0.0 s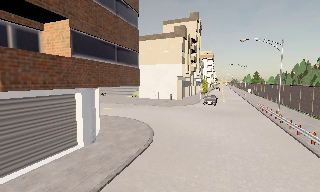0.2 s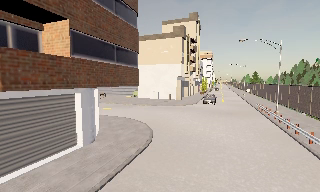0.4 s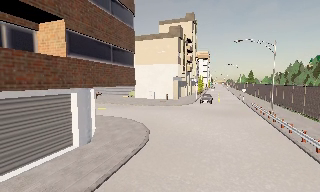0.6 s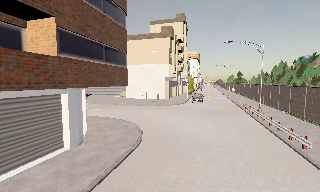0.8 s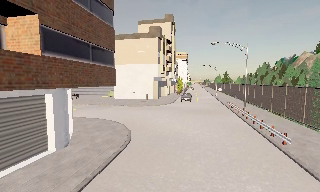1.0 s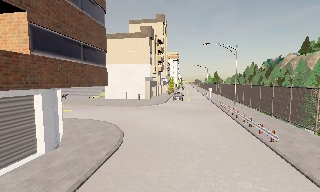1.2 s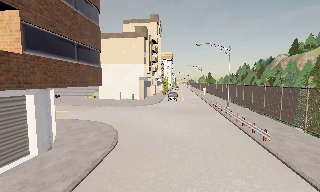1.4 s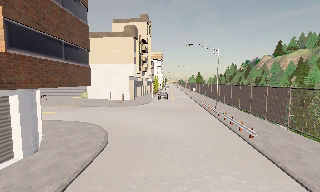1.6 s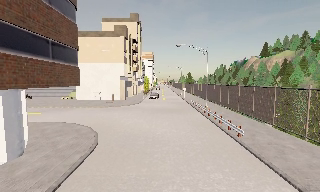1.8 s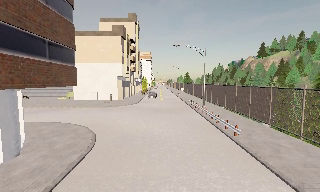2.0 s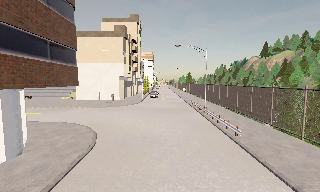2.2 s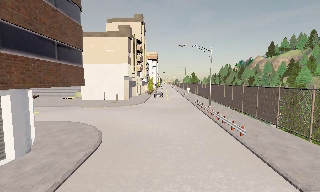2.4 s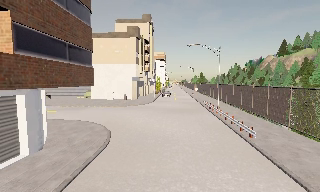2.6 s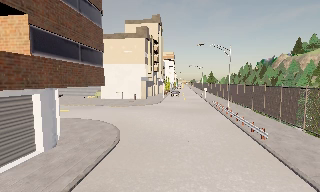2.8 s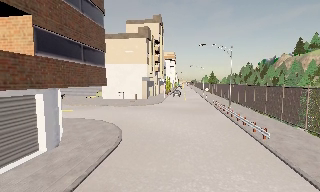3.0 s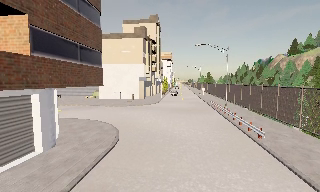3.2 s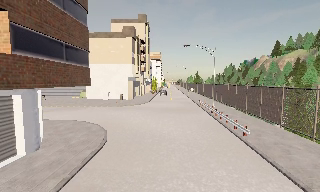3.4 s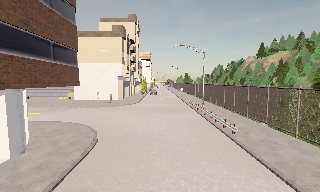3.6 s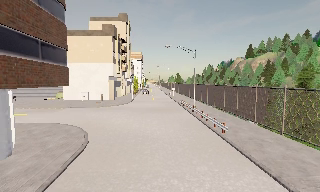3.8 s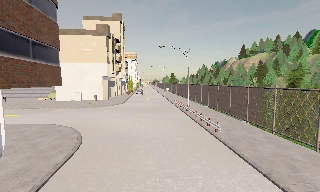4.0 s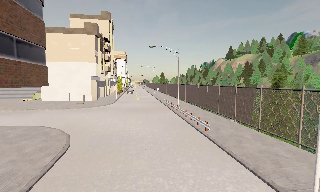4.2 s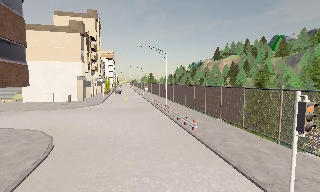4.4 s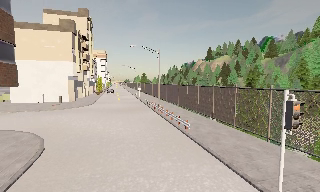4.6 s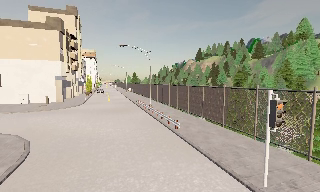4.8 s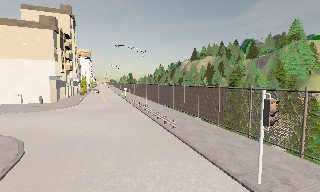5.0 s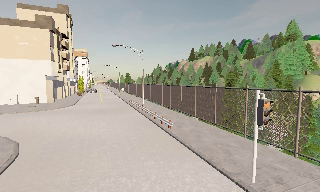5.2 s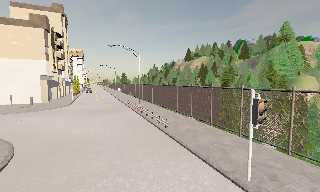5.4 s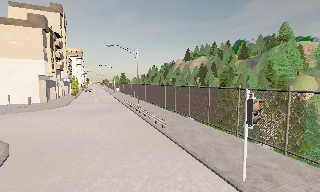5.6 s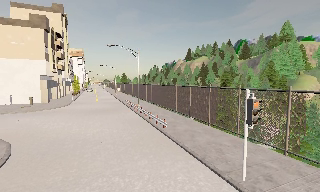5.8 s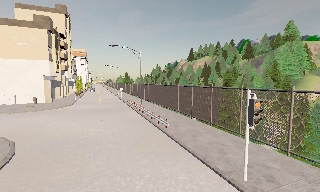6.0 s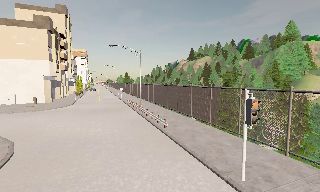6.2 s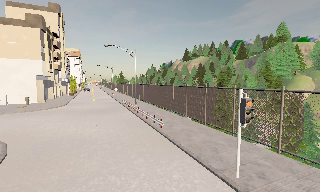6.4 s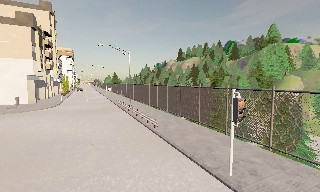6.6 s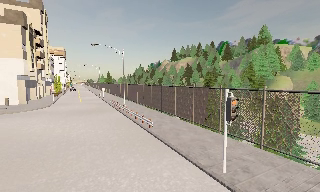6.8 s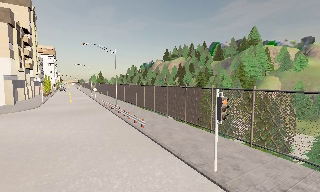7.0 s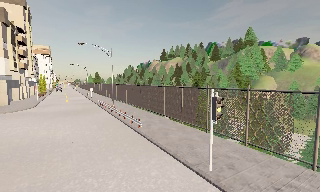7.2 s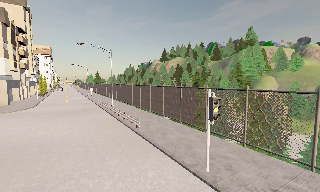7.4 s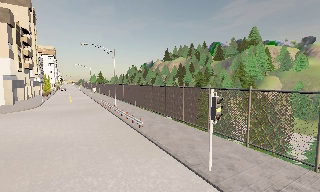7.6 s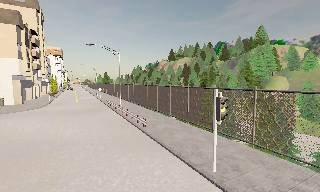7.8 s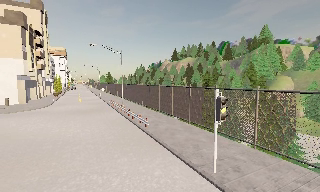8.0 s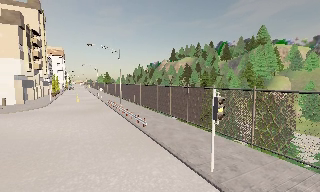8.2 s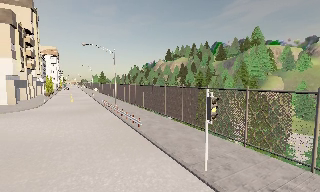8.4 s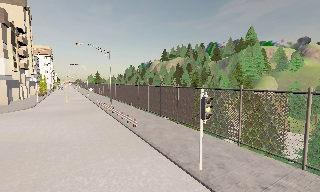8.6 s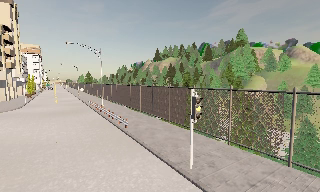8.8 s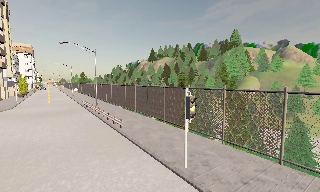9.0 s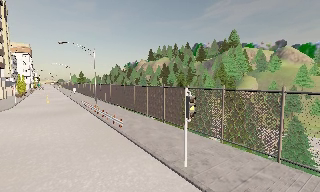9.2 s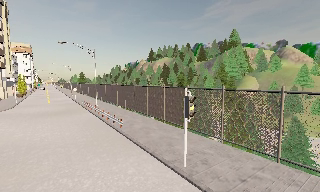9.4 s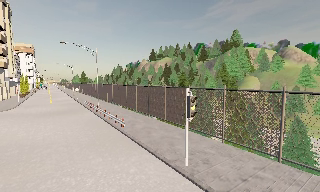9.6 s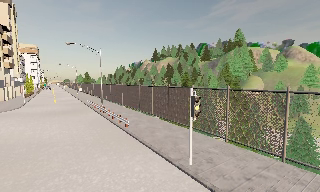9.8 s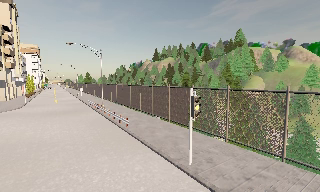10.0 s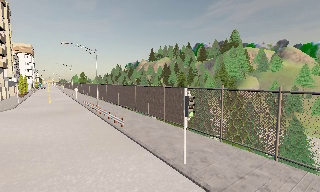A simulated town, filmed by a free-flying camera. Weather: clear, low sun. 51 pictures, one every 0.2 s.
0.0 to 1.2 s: The scene slides to the left, as the camera pans about 15 degrees to its right.
1.2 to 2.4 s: The camera shifts only a little, or ends up much as it began.
2.4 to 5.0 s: The scene slides to the left, as the camera pans about 25 degrees to its right.
5.0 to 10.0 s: The camera swings to its right by about 15 degrees, and the scene slides to the left. It travels to its right and backward, about 1 m, so close, fixed things drift to the left.
The film runs backward here.
